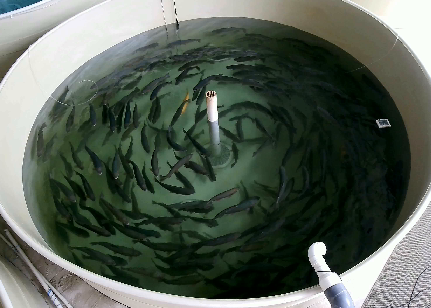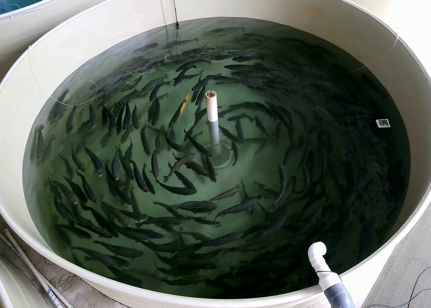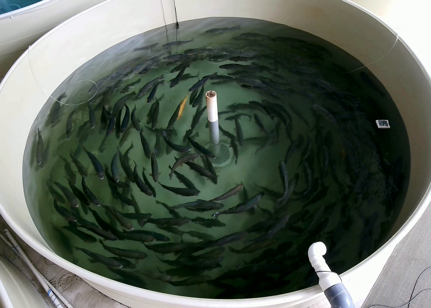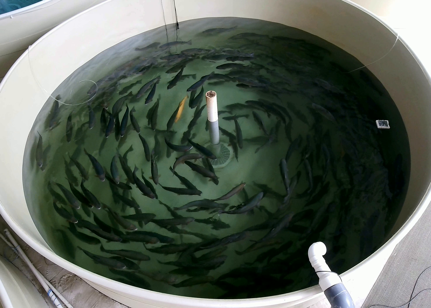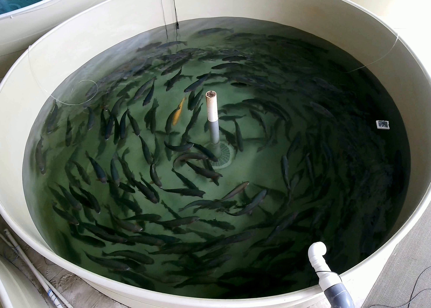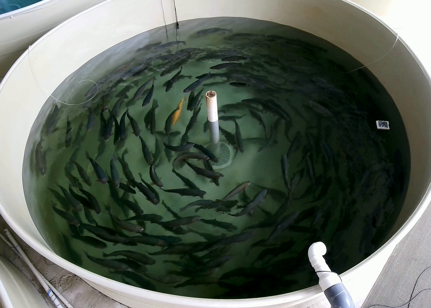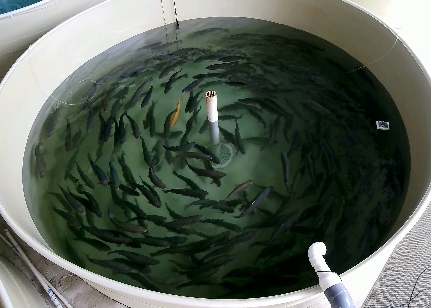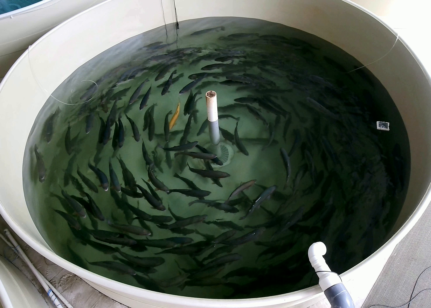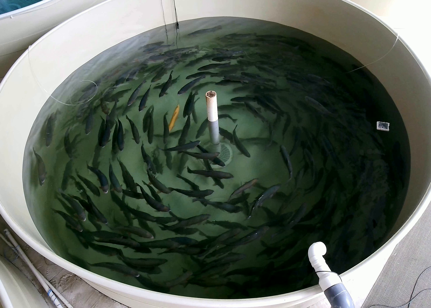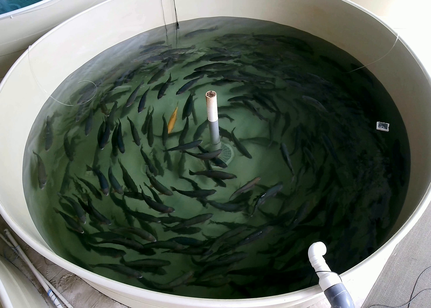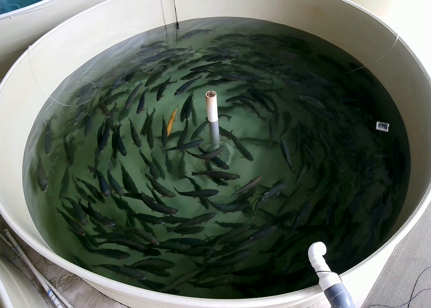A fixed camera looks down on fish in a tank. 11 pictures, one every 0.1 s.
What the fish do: Normal cruising.
